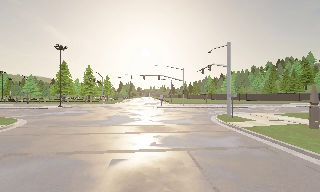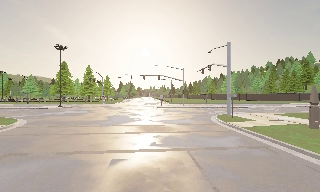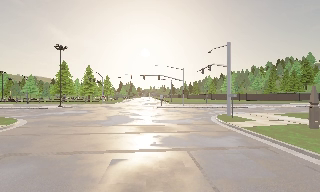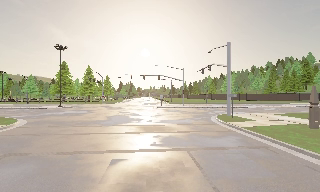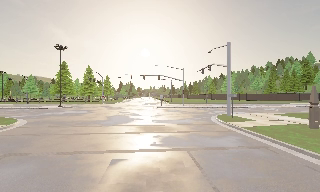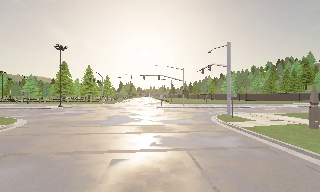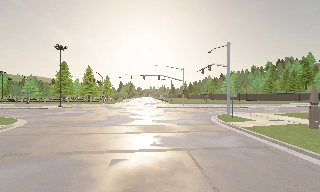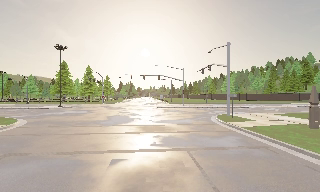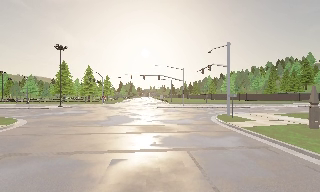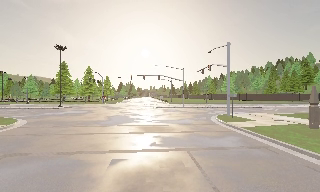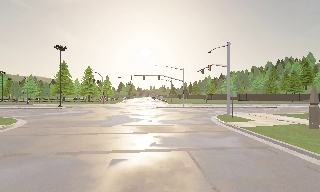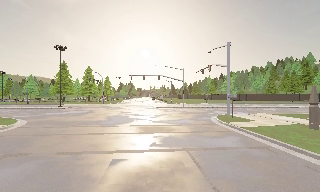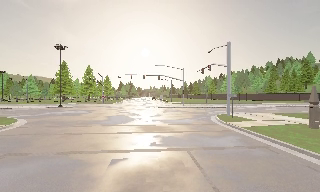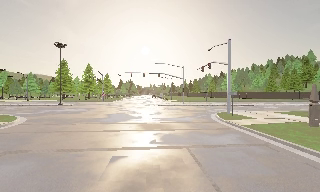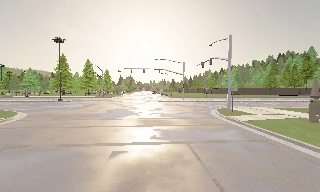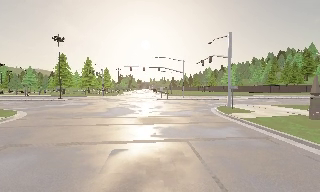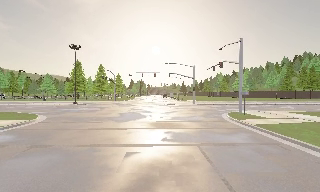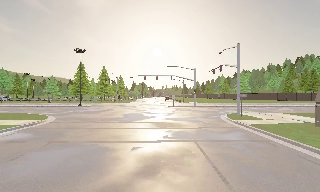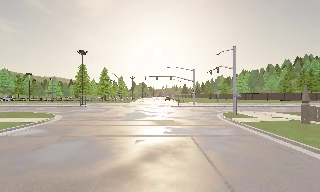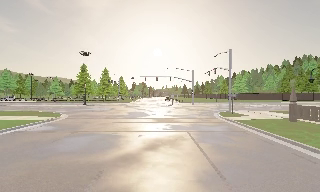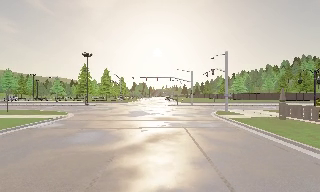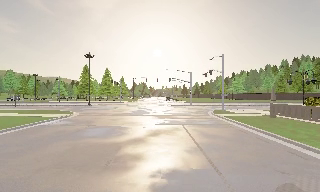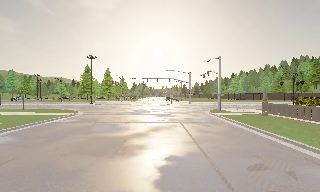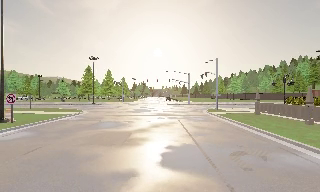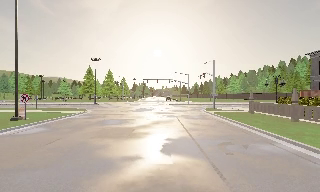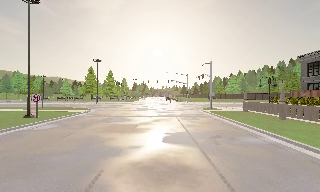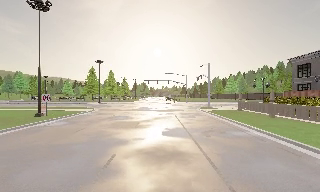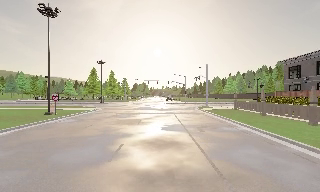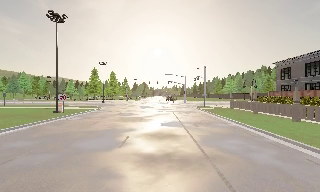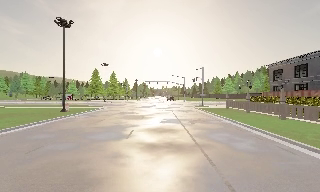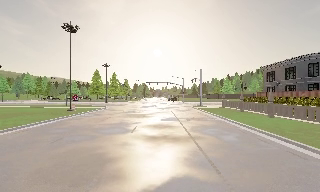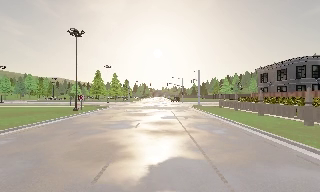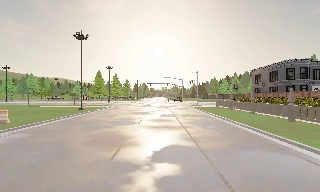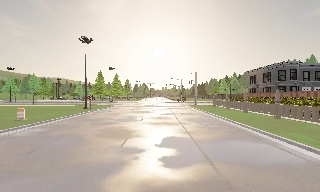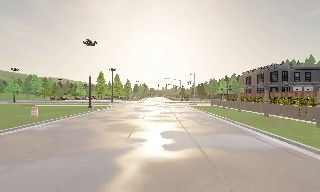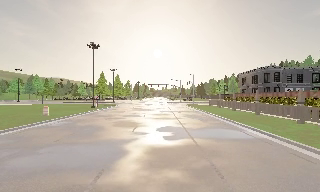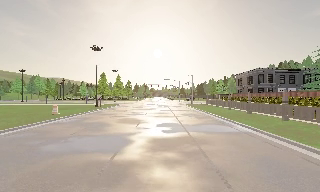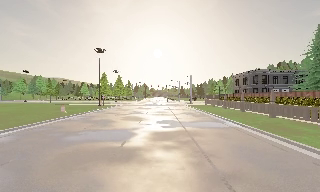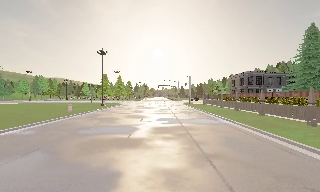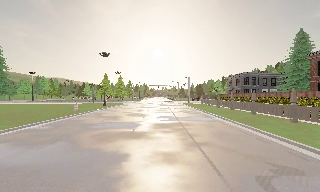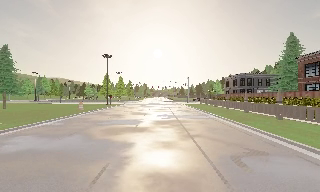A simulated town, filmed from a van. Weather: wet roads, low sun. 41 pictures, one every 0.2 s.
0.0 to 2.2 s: The camera keeps its place and its aim.
2.2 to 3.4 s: The camera travels backward, about 1 m, so what stands in front gets smaller. It gains speed.
3.4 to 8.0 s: The camera travels backward, about 30 m, so what stands in front gets smaller.
The film runs backward here.
